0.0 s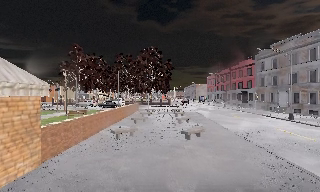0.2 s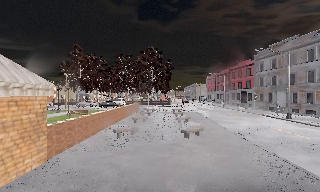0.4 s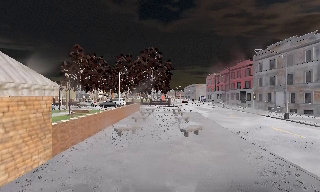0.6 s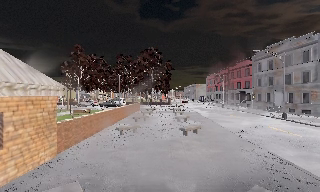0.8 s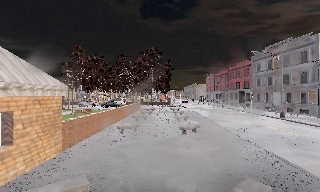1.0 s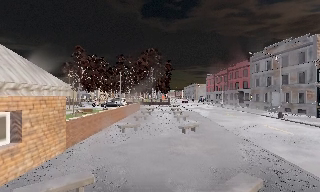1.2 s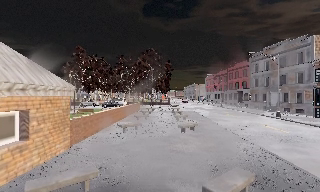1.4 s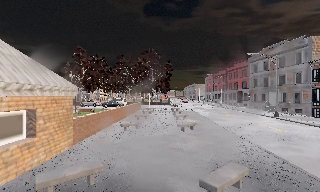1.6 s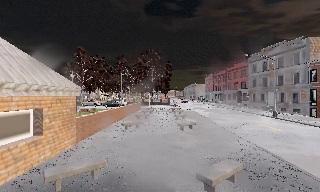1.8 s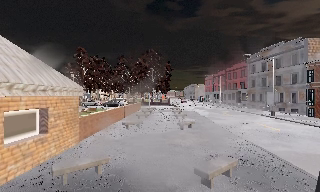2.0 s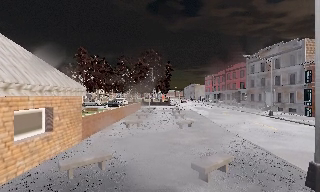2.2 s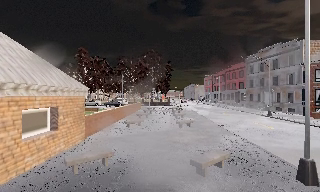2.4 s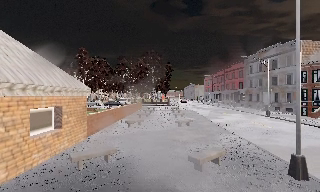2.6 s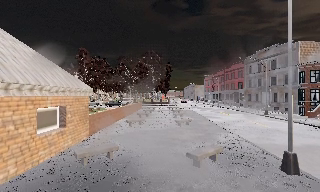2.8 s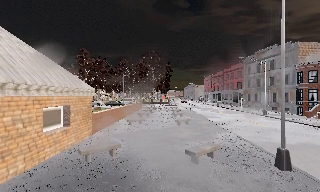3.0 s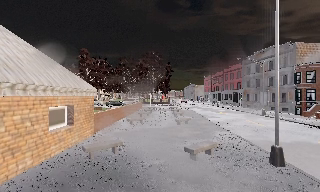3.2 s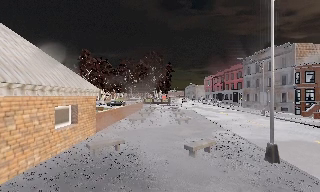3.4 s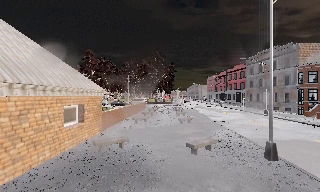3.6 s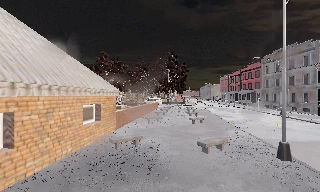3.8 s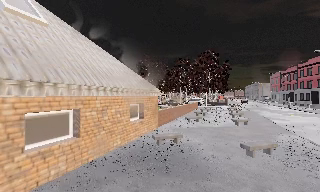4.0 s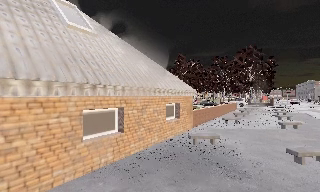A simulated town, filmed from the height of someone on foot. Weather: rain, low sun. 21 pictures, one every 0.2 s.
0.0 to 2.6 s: The camera travels backward, about 4 m, so what stands in front gets smaller.
2.6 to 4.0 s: The camera pans to its left, which is counterclockwise from overhead, by about 30 degrees. It travels backward, about 2 m.
The film runs backward here.
